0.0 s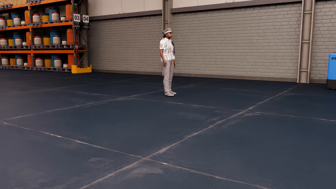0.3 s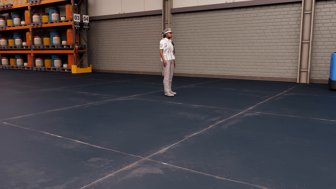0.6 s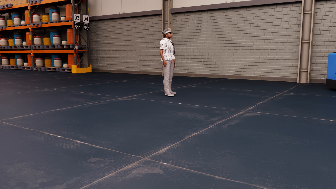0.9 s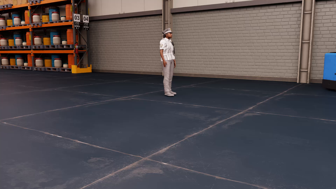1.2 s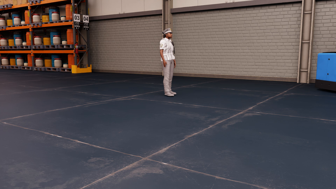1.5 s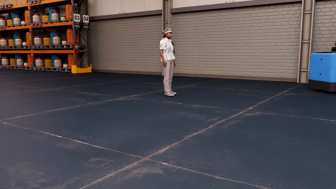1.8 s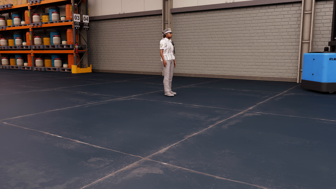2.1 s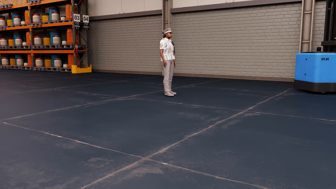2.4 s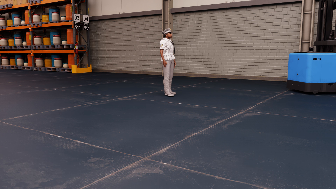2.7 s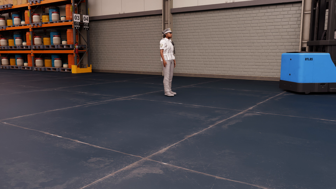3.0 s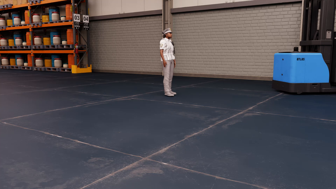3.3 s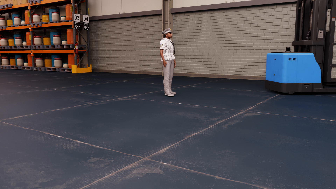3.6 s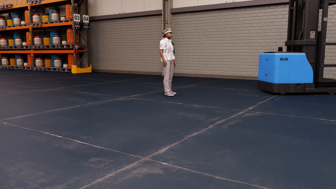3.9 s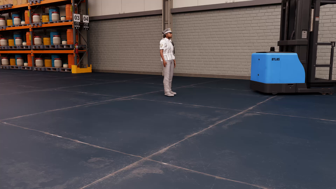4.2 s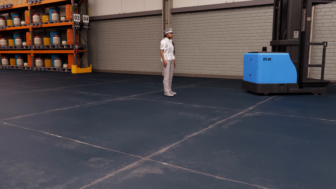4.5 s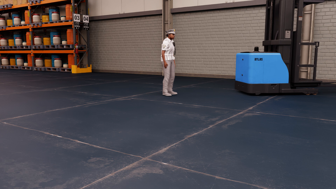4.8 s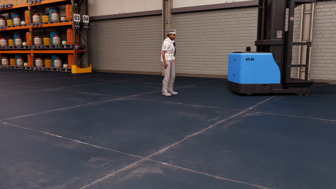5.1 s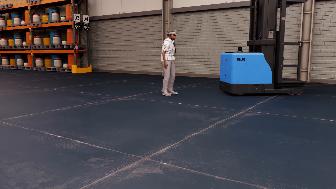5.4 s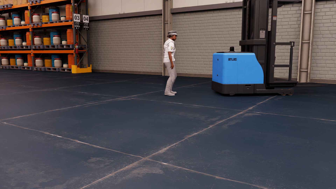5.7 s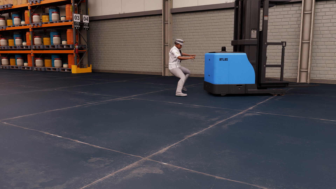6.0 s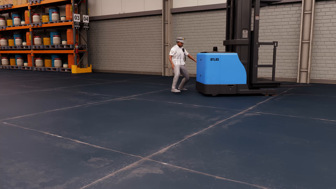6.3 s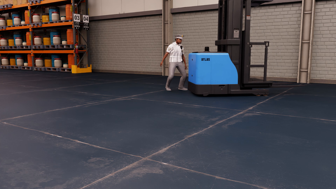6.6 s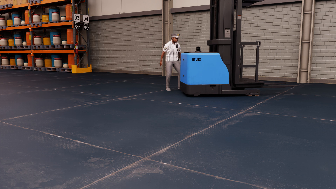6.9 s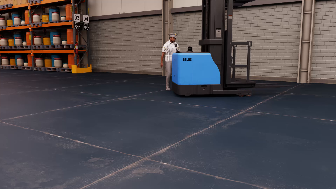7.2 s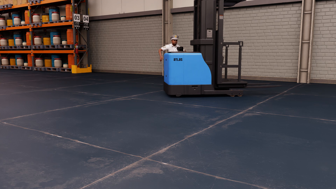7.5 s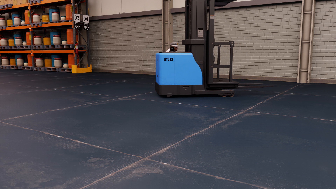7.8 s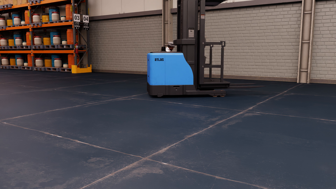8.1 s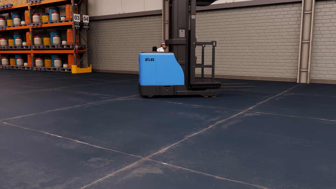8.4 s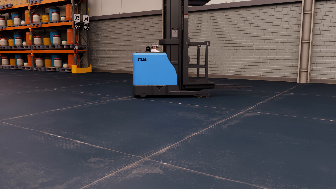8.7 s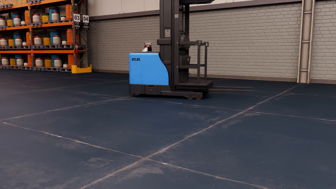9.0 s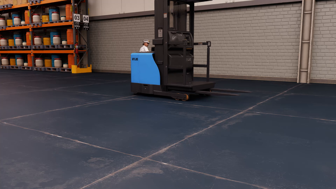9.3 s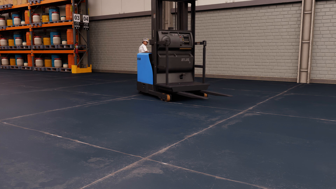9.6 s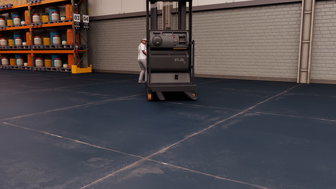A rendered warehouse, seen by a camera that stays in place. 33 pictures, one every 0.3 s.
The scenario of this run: Near miss between a forklift and a person.
